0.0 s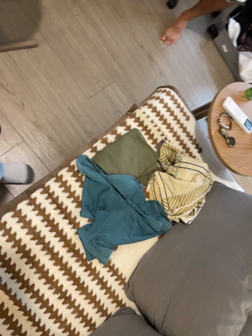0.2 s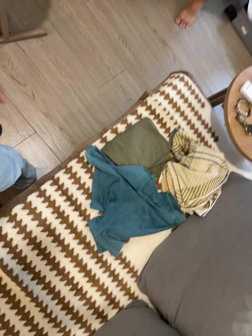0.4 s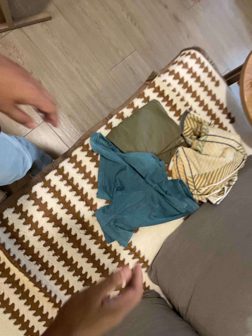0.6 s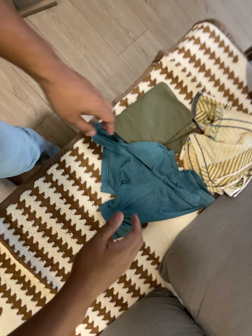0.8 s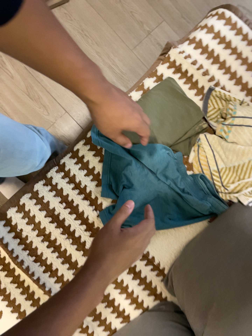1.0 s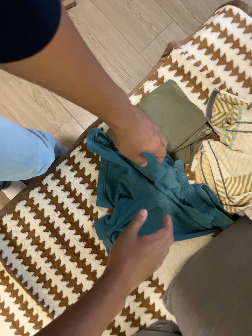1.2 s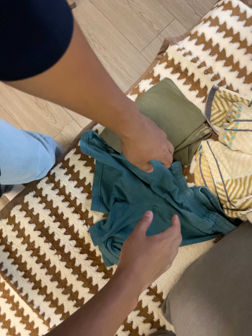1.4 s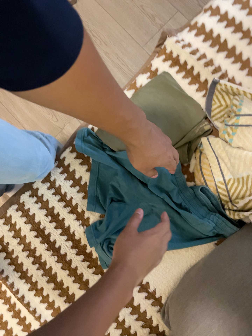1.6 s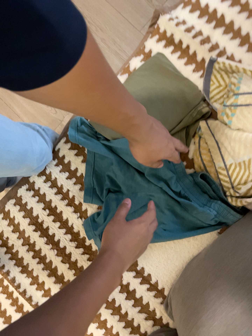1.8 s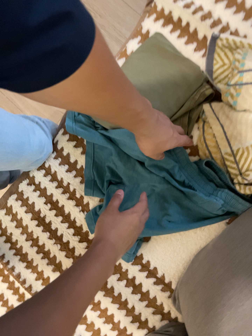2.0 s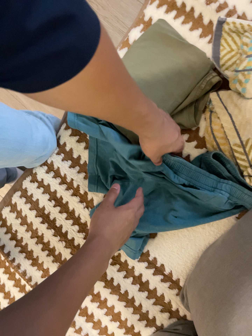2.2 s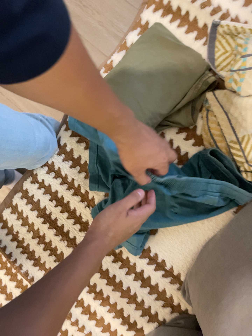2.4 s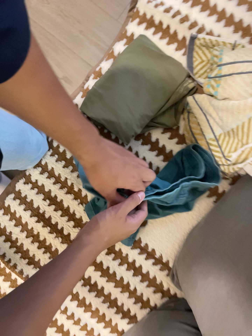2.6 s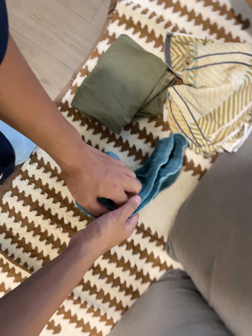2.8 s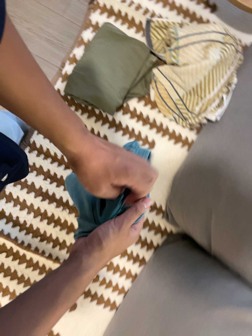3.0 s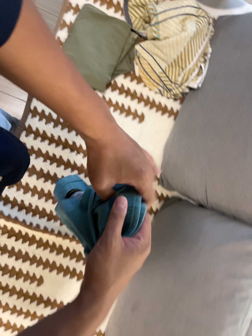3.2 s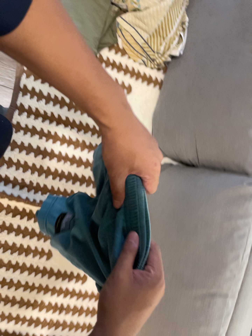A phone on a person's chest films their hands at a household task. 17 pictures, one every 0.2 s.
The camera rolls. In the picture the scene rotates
counterclockwise.
0.0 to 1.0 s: The camera pans to its left by about 30 degrees. It travels to its right and forward, about 40 cm. Its aim tips toward the bottom of its view by about 10 degrees.
1.0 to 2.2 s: The camera pans to its left by about 10 degrees. It travels to its right and forward, about 18 cm.
2.2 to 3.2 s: The camera pans to its right by about 30 degrees. It travels to its left, backward and toward the bottom of its view, about 50 cm. It rolls about its line of sight by about 25 degrees, and the scene rotates counterclockwise.
The film runs forward here.
